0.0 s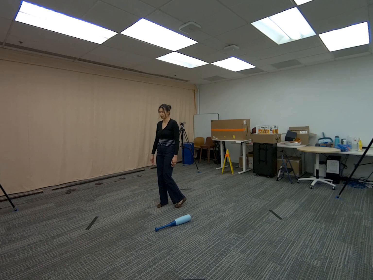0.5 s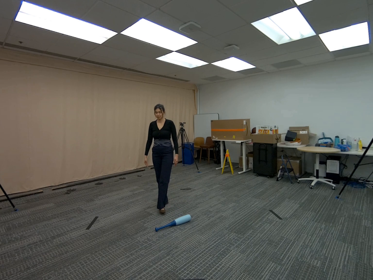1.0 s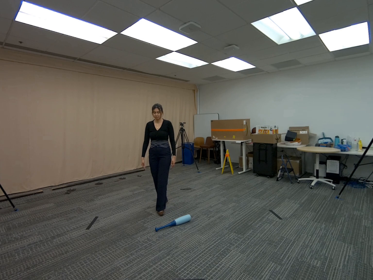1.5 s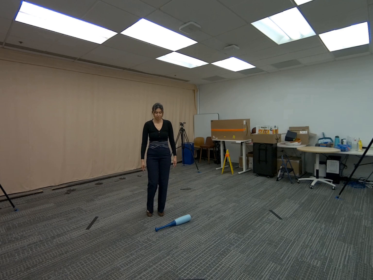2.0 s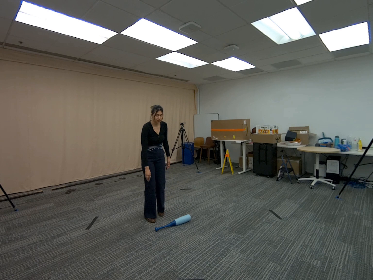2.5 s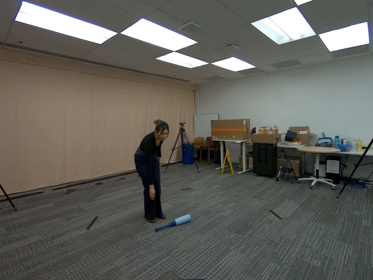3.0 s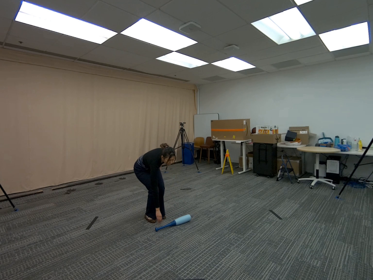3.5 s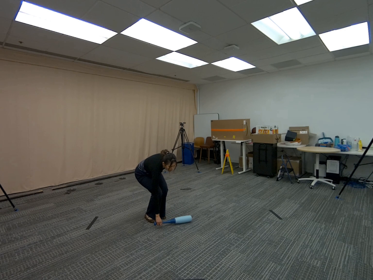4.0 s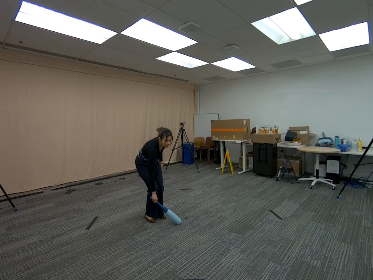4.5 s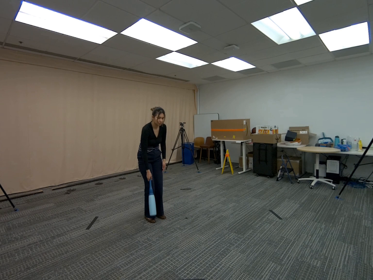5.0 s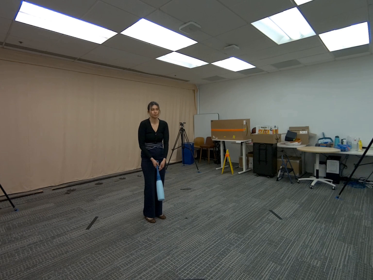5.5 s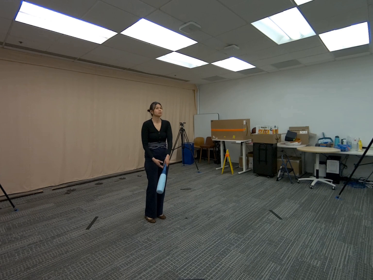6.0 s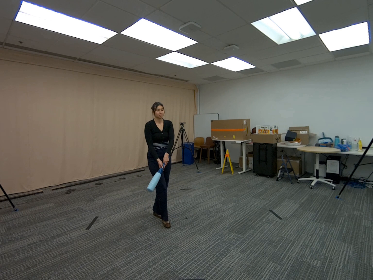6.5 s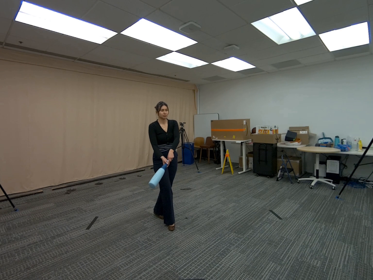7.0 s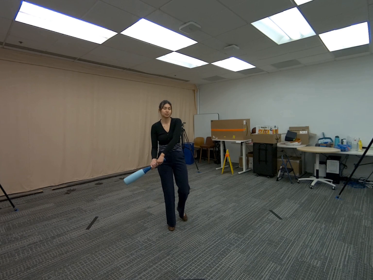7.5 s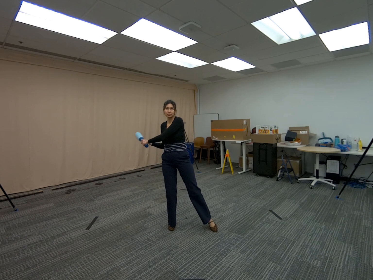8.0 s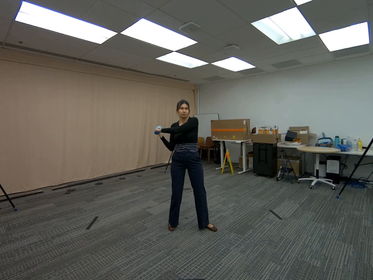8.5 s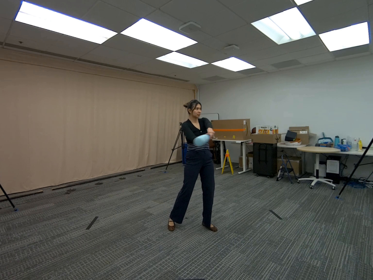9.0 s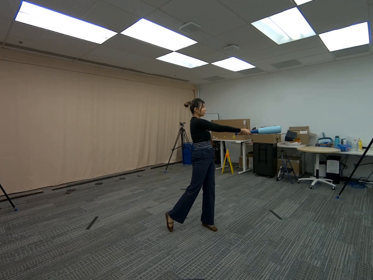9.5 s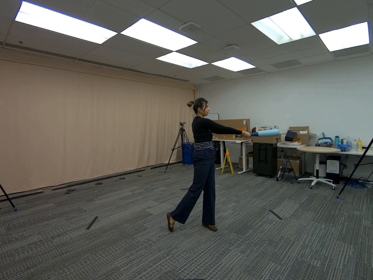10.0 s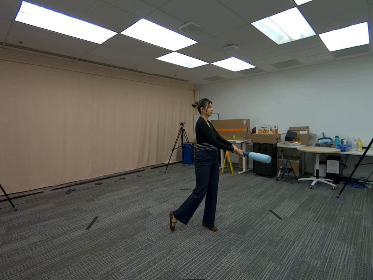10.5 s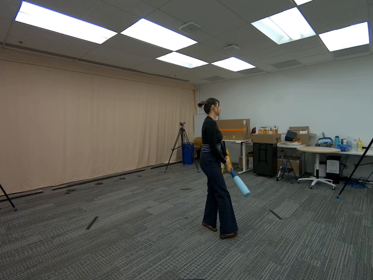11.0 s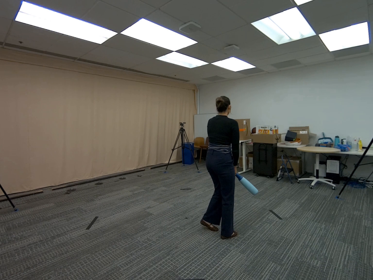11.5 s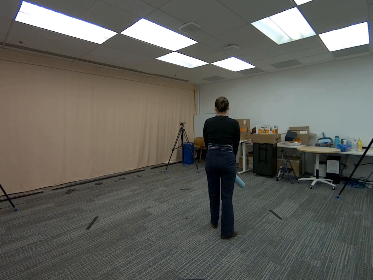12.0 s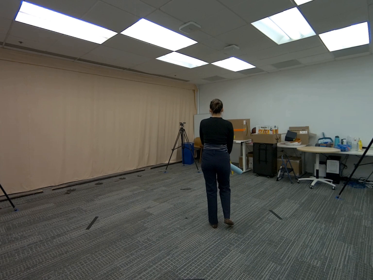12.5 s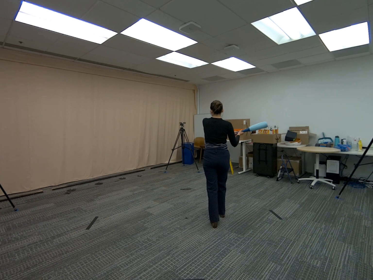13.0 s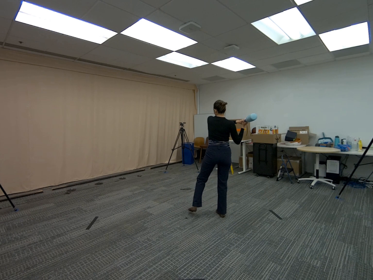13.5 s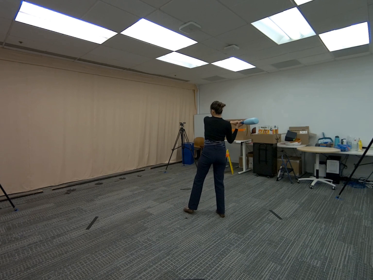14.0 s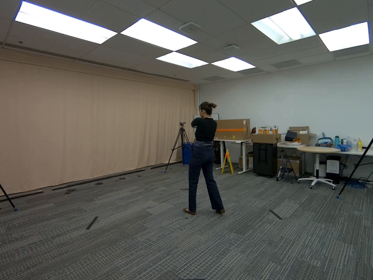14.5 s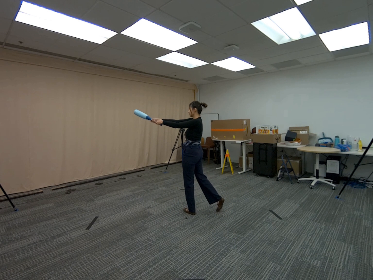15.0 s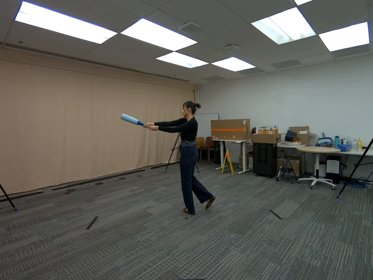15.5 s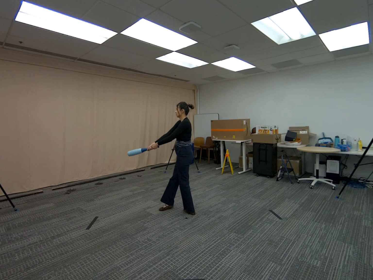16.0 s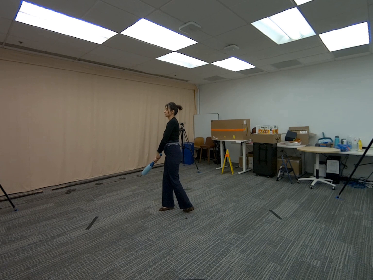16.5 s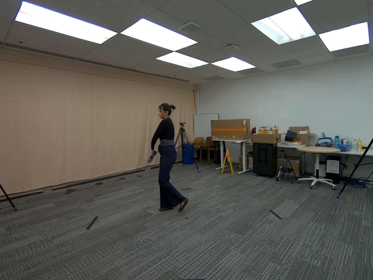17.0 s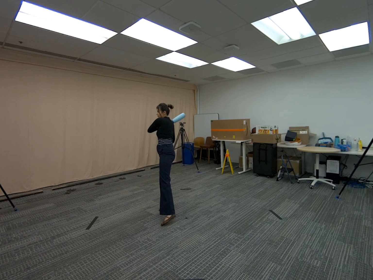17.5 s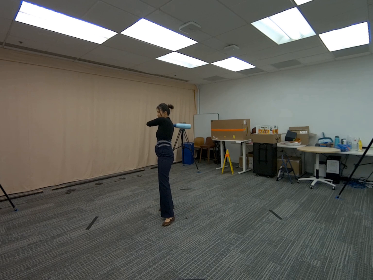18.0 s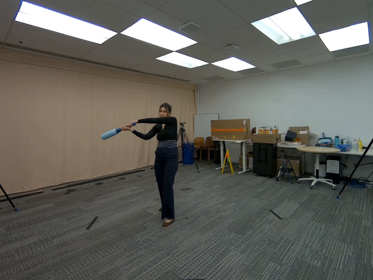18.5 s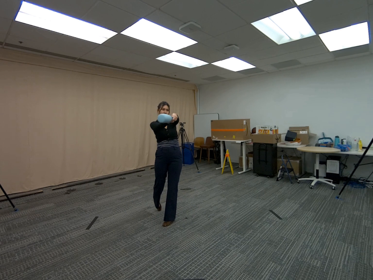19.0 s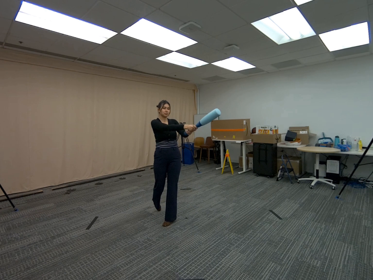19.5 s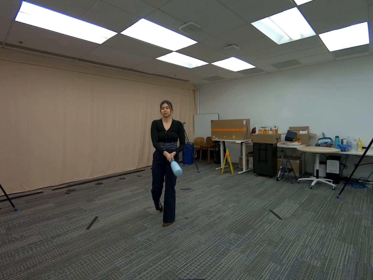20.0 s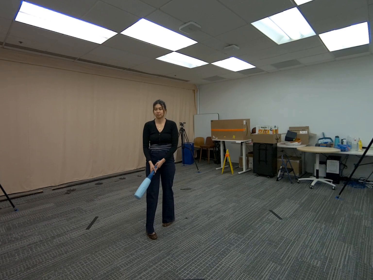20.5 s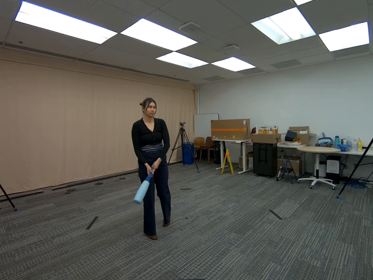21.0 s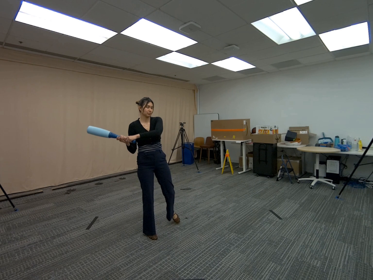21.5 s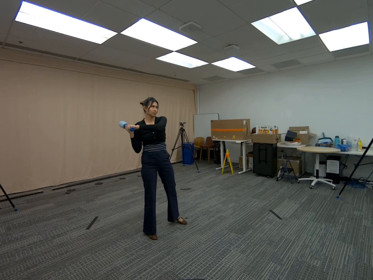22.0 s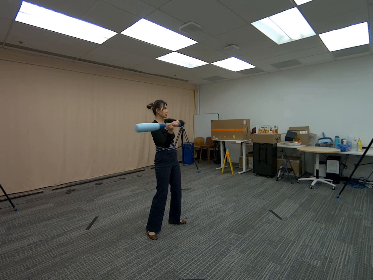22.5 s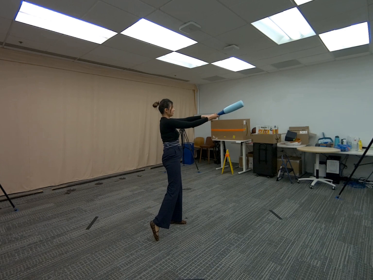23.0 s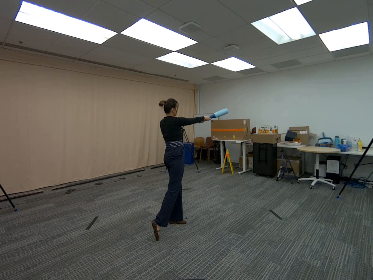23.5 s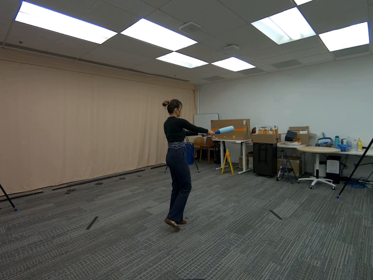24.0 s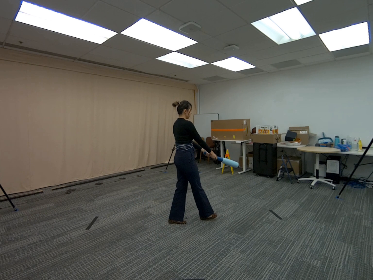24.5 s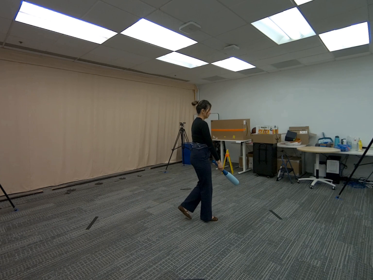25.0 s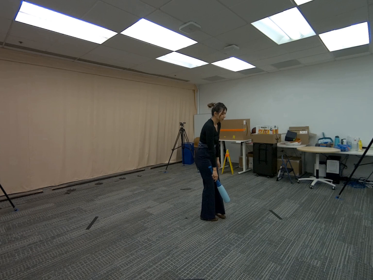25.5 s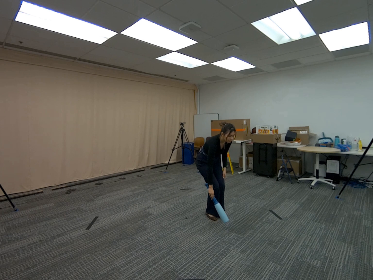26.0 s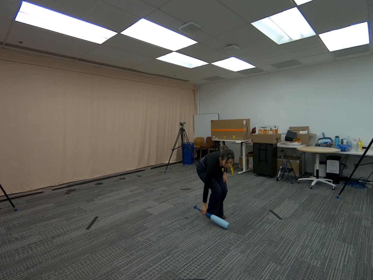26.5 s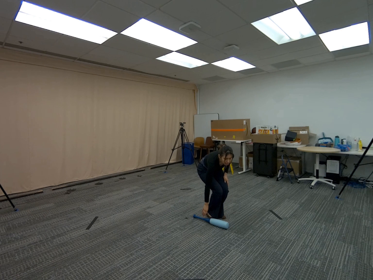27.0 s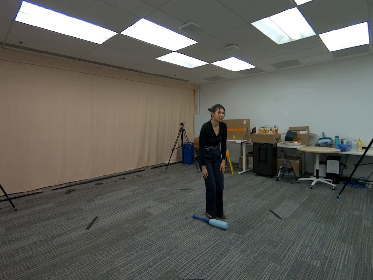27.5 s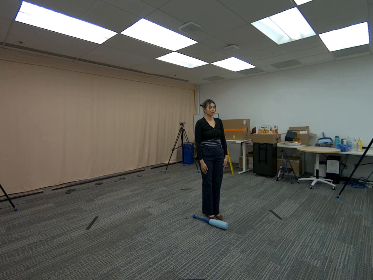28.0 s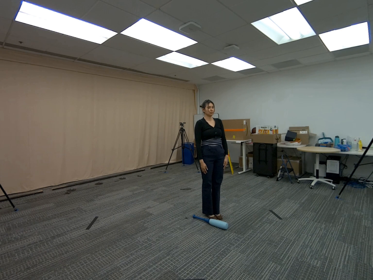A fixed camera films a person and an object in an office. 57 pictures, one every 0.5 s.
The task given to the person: Walk over to the baseball bat on the floor. Pick up the baseball bat from the ground and begin to perform swinging motions as if you are hitting a baseball.
